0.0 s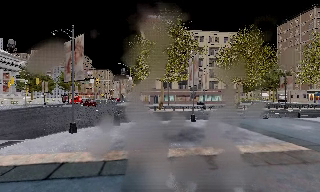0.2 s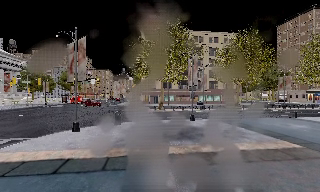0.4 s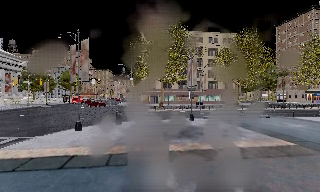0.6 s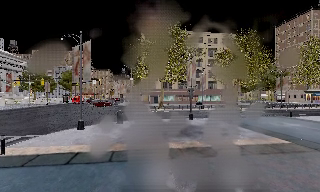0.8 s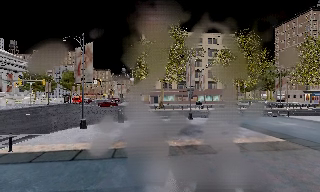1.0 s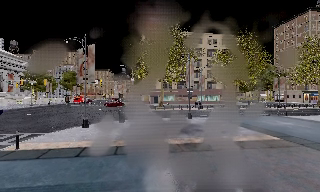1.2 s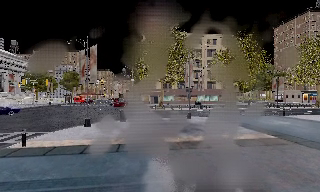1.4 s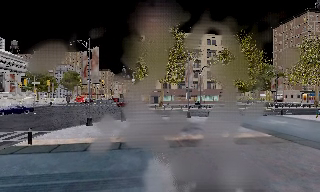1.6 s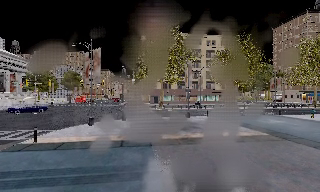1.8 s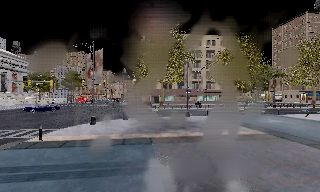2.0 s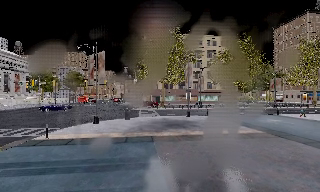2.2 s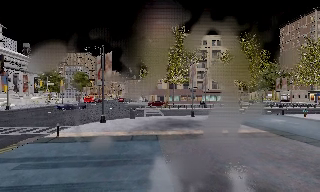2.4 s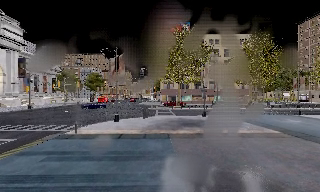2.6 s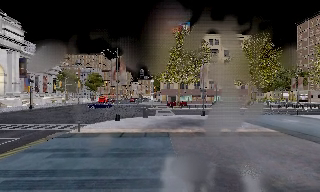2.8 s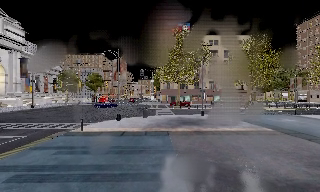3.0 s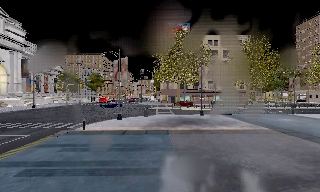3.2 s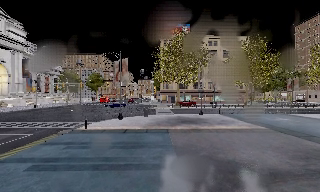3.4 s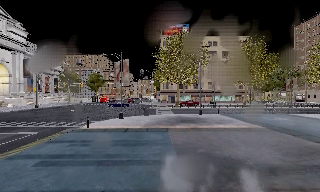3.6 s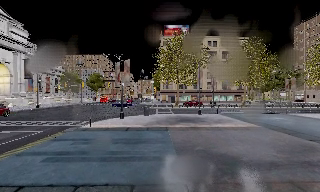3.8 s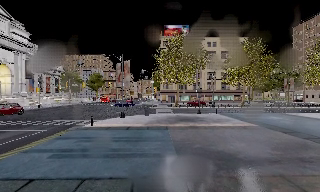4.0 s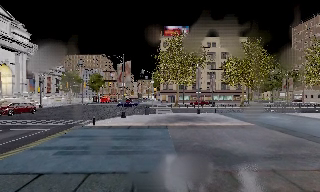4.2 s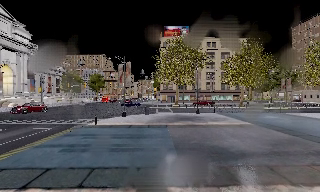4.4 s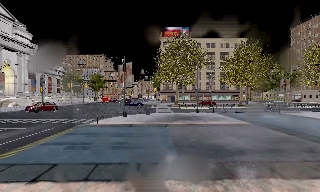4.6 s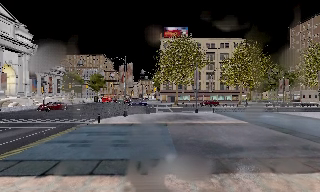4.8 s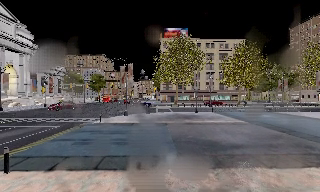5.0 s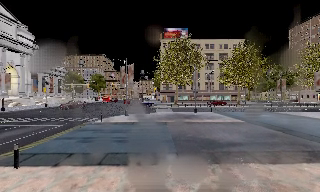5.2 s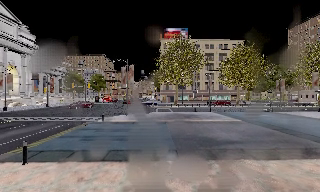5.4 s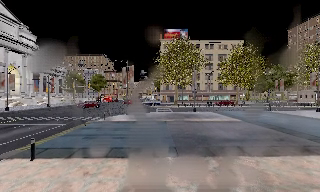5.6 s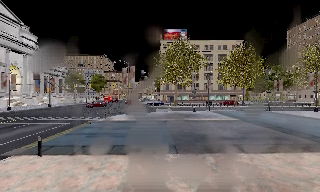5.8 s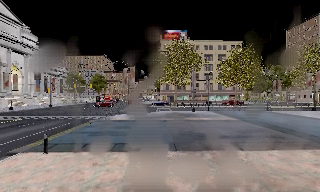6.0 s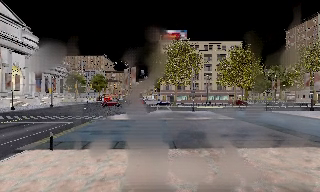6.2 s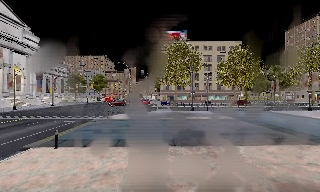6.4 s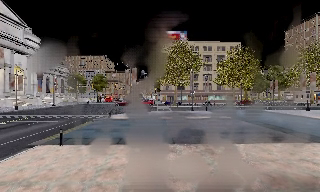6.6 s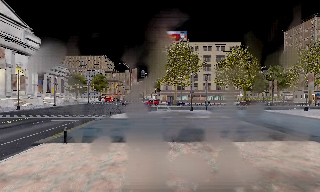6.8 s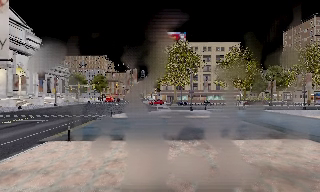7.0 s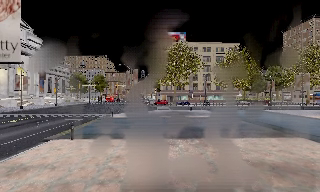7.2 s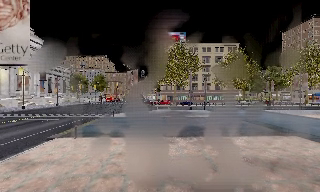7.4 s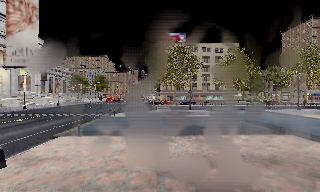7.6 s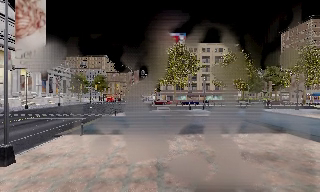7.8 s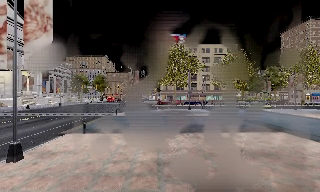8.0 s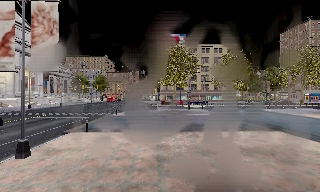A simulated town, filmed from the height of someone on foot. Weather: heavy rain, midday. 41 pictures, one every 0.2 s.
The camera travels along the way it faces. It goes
backward.
0.0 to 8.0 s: The camera travels backward, about 15 m, so what stands in front gets smaller.
The film runs backward here.
